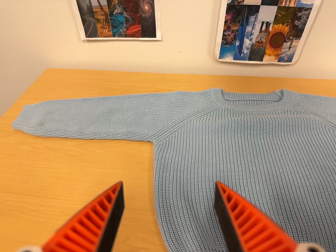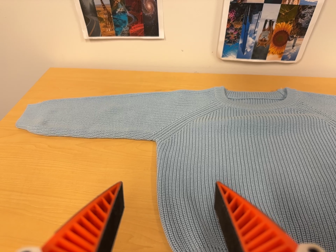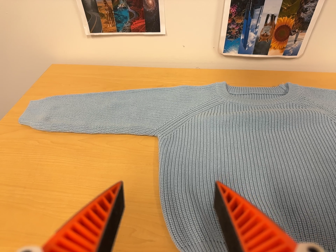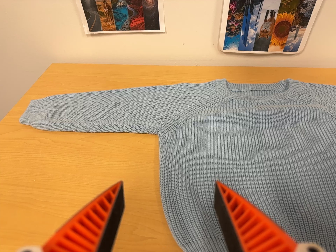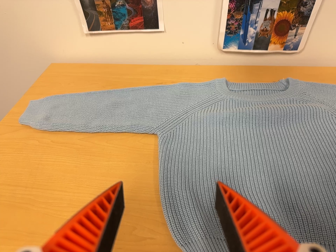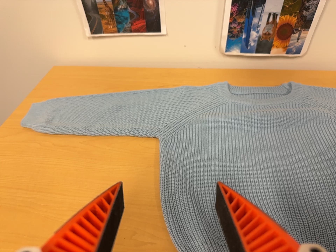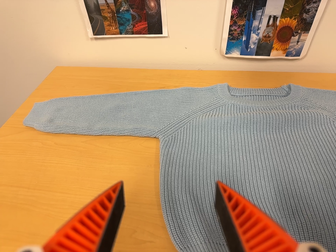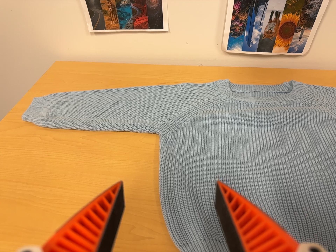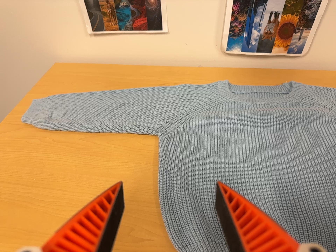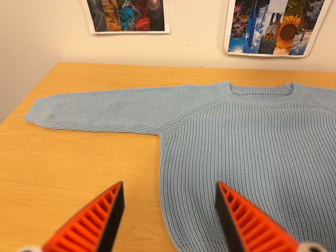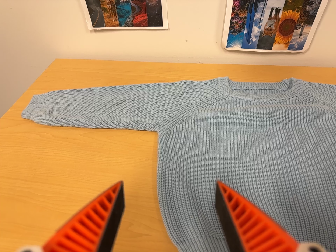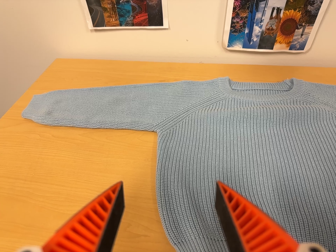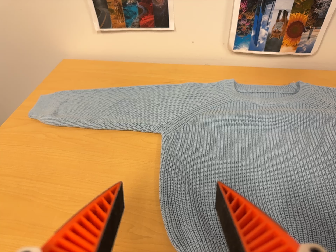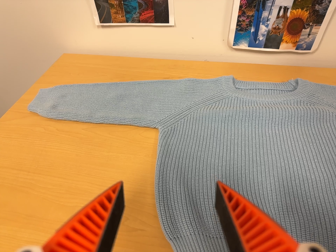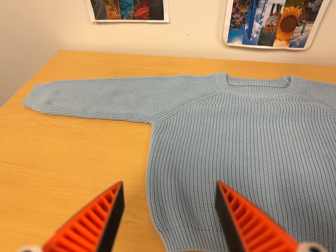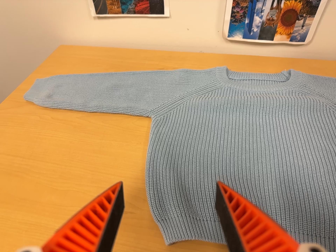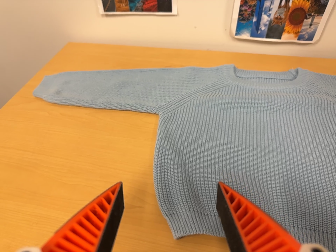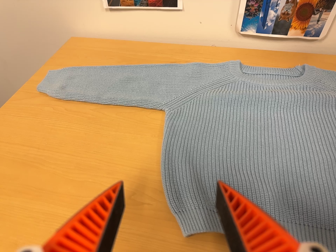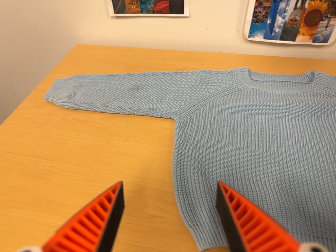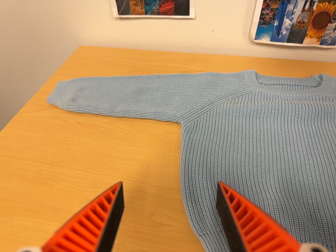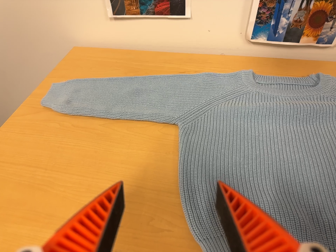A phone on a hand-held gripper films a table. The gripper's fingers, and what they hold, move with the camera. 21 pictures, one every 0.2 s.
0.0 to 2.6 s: The camera shifts only a little, or ends up much as it began.
2.6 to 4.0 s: The camera travels to its left, about 4 cm, so close, fixed things drift to the right.
The film runs forward here.
